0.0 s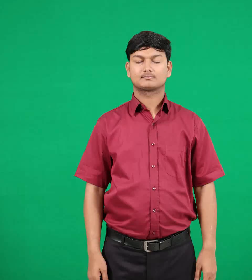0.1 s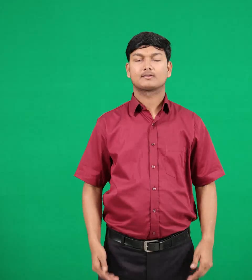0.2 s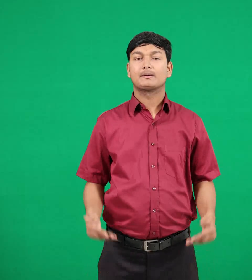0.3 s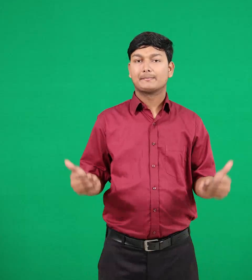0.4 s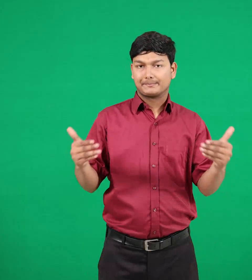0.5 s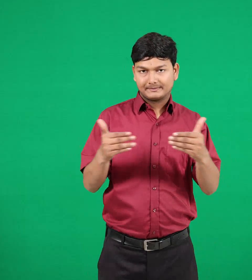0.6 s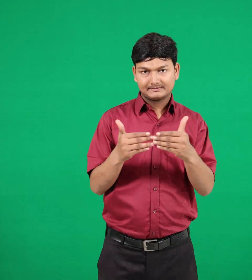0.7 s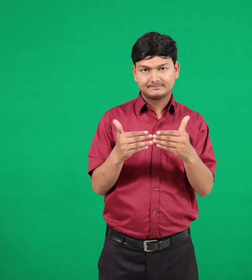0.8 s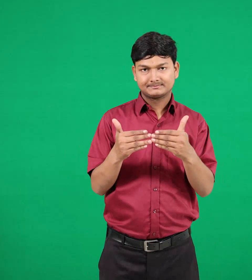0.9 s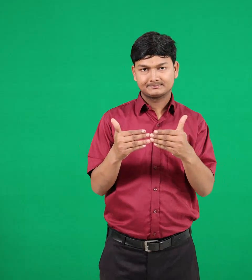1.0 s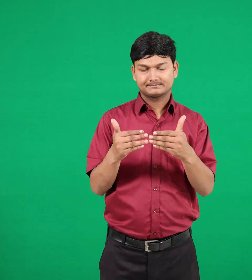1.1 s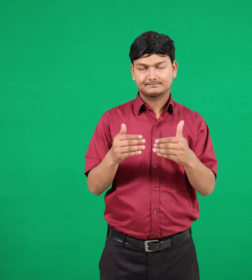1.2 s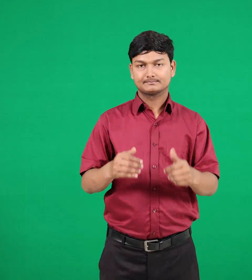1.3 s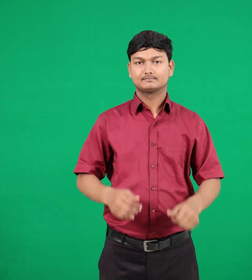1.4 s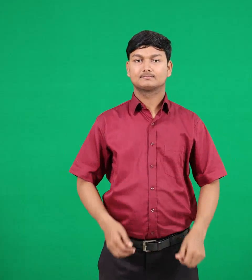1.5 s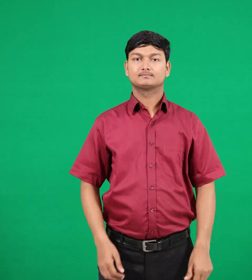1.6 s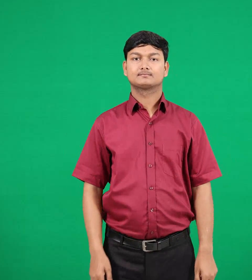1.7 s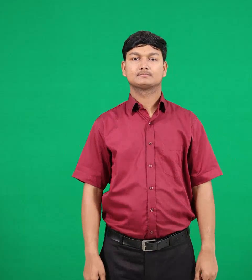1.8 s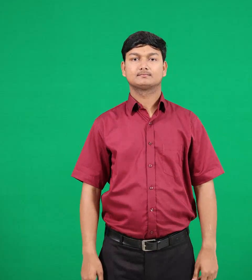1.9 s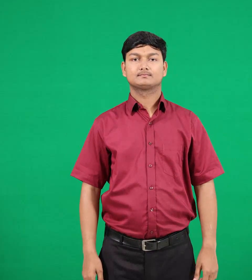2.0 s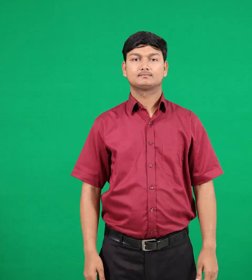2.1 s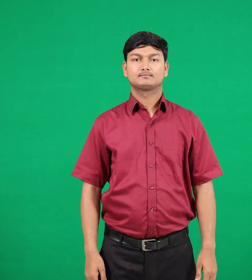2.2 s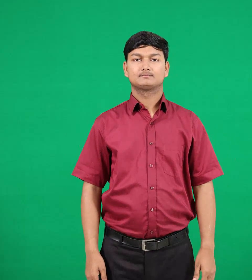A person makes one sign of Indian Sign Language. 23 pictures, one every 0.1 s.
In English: meet
